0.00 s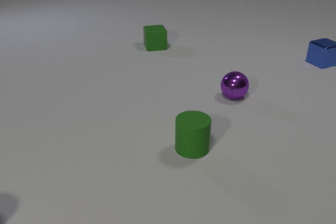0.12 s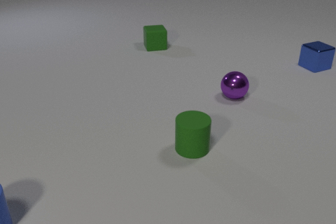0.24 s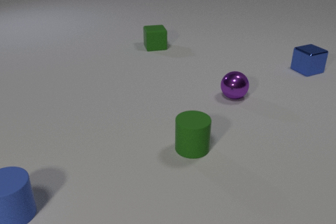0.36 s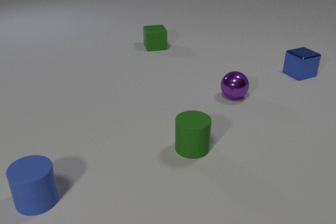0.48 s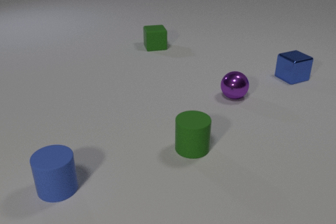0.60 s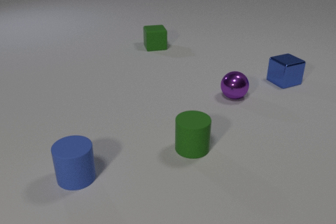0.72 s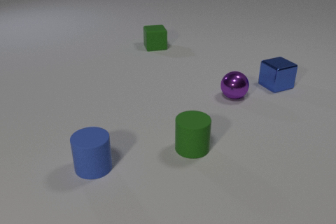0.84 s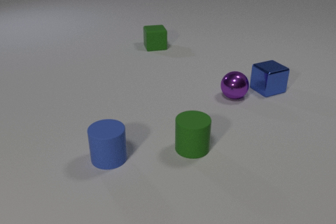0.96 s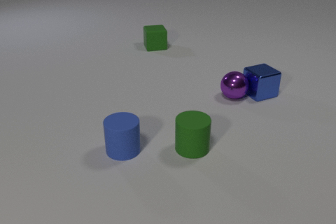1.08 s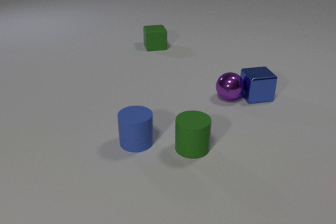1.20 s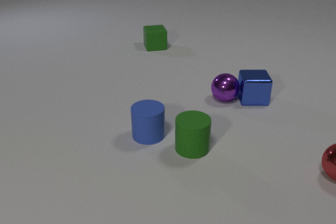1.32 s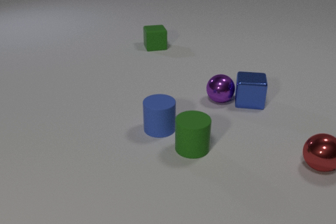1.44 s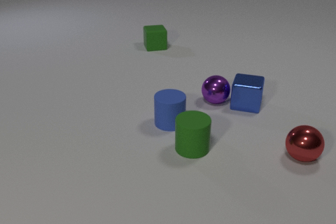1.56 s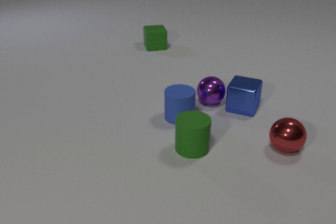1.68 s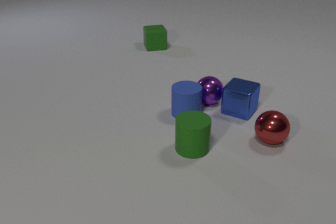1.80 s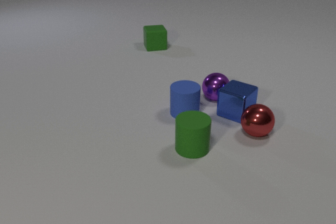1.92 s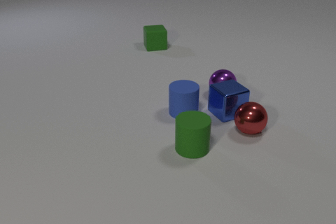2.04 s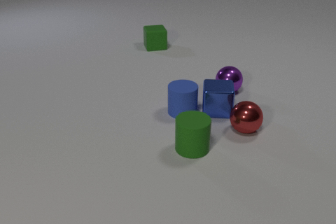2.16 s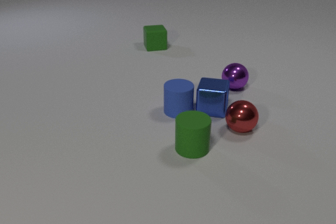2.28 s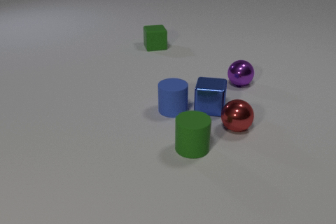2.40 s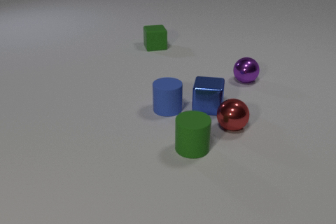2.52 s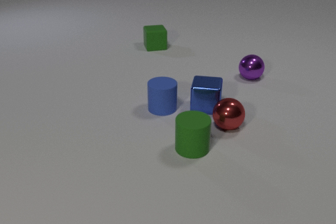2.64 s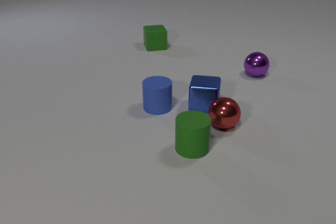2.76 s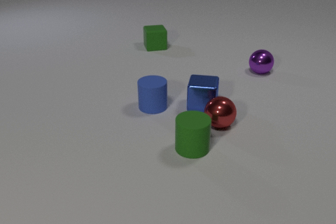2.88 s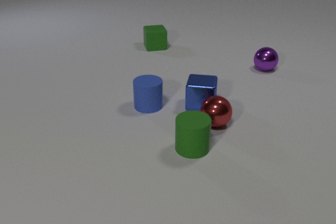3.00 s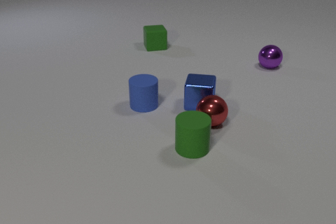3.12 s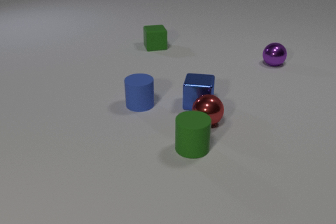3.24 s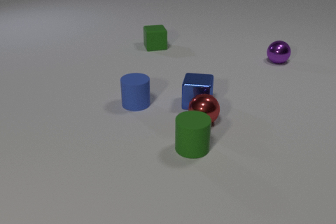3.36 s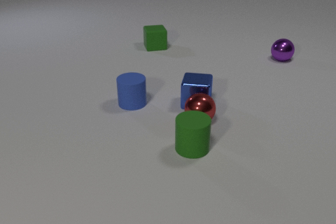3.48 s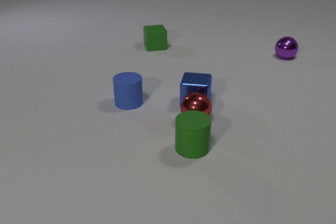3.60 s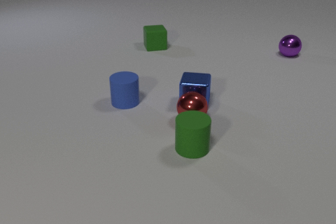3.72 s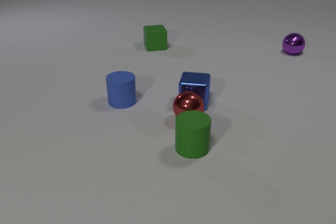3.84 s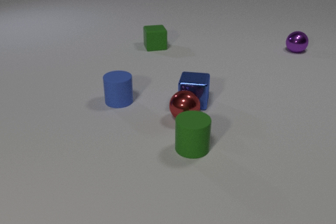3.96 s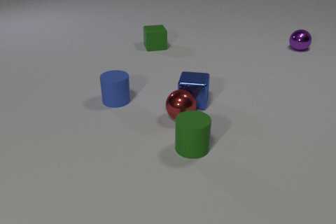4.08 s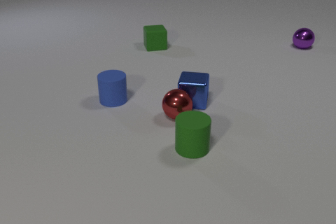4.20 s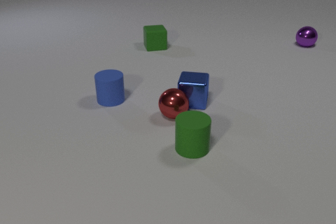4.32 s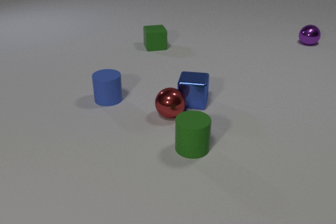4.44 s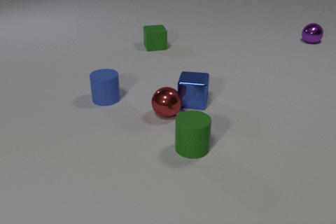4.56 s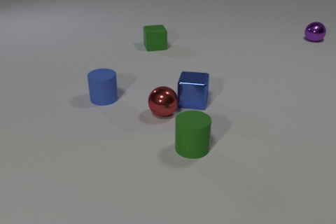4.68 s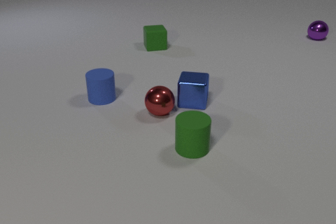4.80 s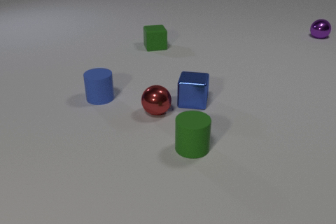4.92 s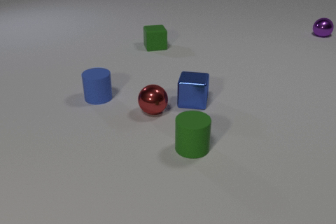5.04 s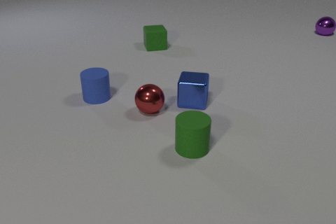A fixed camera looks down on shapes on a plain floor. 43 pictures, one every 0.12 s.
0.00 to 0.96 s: The blue metal cube slides toward the camera and to the left. The blue rubber cylinder comes in at the left edge, slides to the right and away from the camera. The blue metal cube and the purple metal sphere collide.
0.96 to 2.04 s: The blue metal cube slides toward the camera and to the left, spins so that its near face slides to the left, clockwise seen from above. The purple metal sphere rolls away from the camera and to the left. The blue rubber cylinder slides away from the camera and to the right. The red metal sphere comes in at the right edge, rolls to the left and away from the camera. The purple metal sphere and the blue rubber cylinder collide. The blue metal cube and the red metal sphere collide.
2.04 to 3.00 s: The blue metal cube slides to the left and away from the camera. The purple metal sphere rolls away from the camera and to the right. The blue rubber cylinder slides to the left. The red metal sphere rolls to the left. The blue metal cube and the blue rubber cylinder collide.
3.00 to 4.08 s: The blue metal cube slides to the left. The purple metal sphere rolls away from the camera and to the right. The blue rubber cylinder slides to the left and away from the camera. The red metal sphere rolls to the left.
4.08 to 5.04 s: The purple metal sphere rolls away from the camera and to the right. The blue rubber cylinder slides to the left and away from the camera. The red metal sphere rolls to the left and away from the camera.
What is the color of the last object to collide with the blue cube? blue.
What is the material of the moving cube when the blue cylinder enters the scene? metal.
How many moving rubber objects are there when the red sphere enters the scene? 1.
